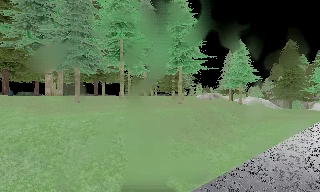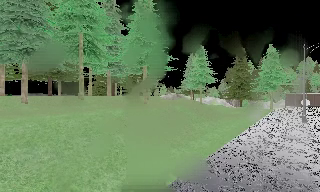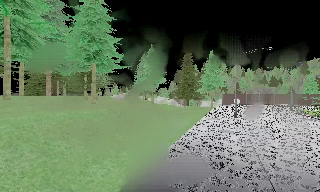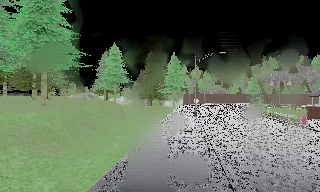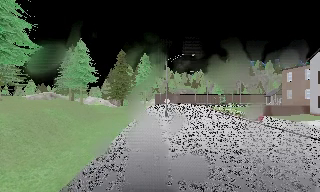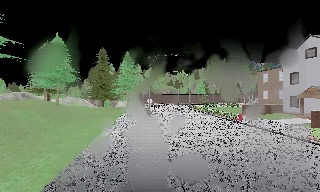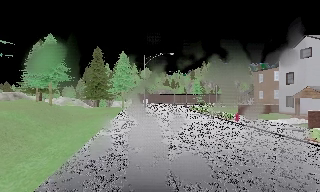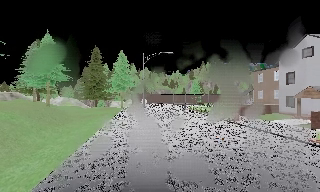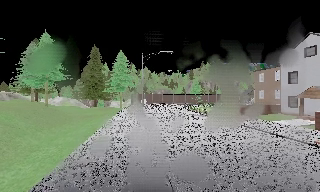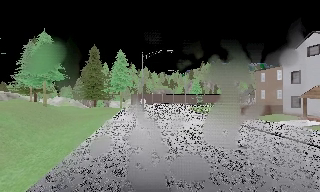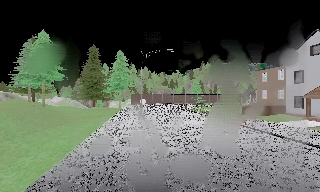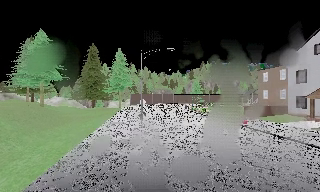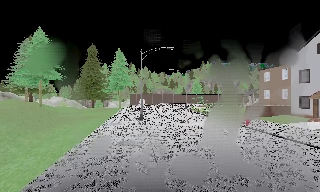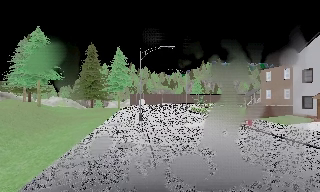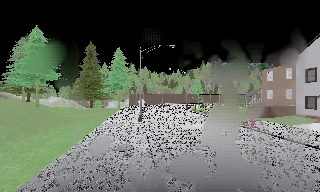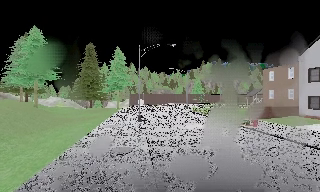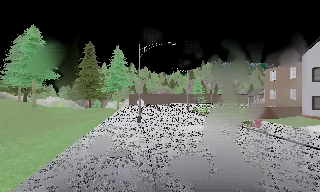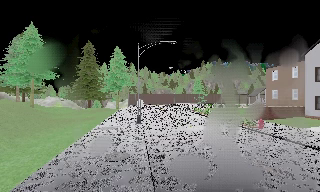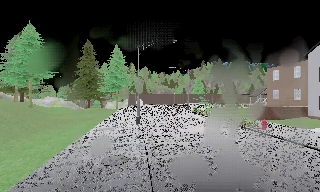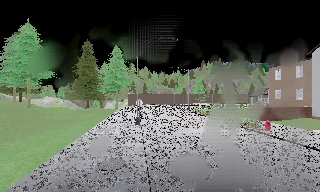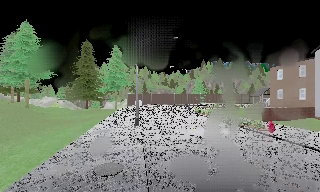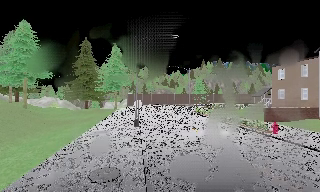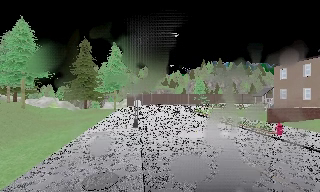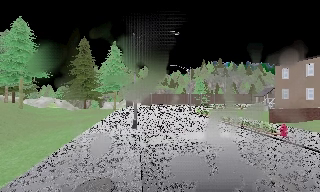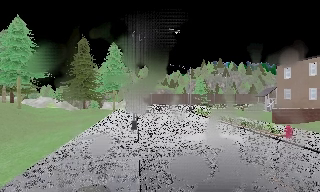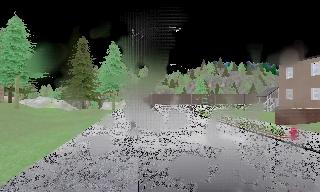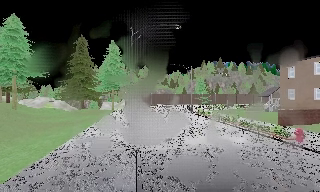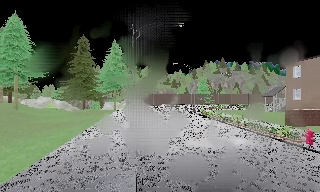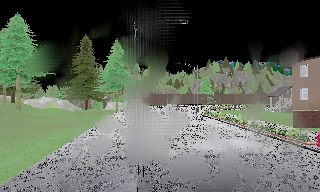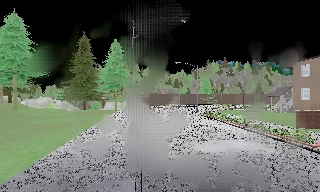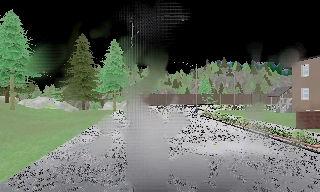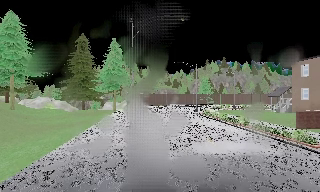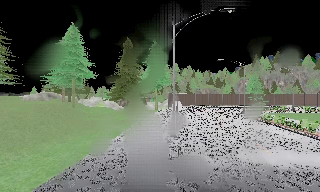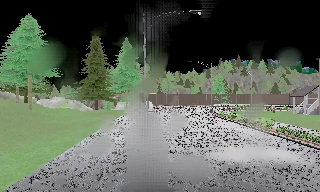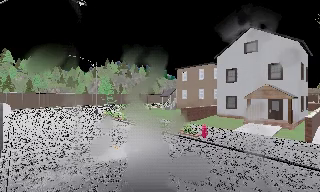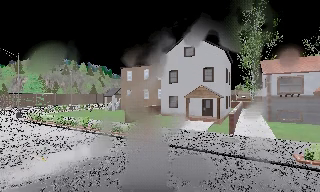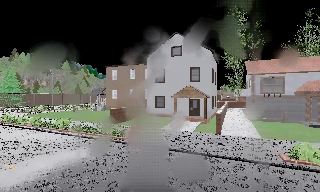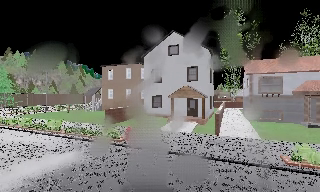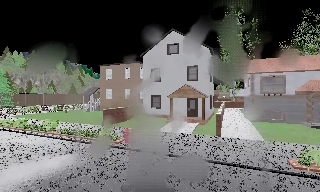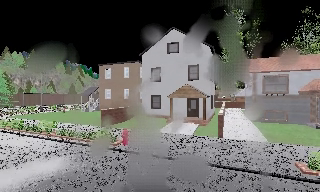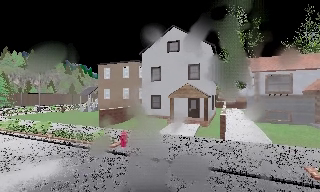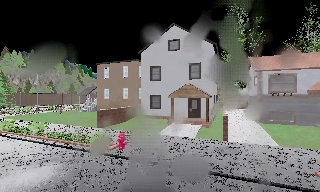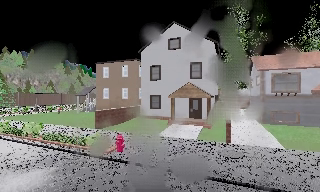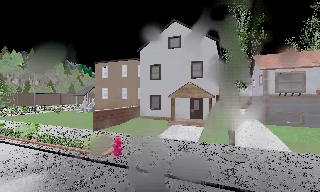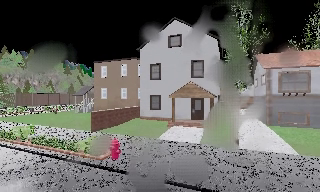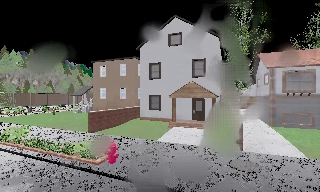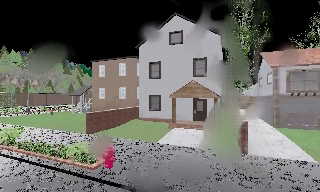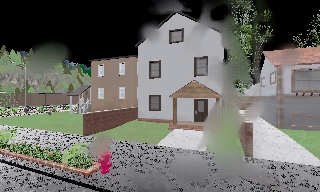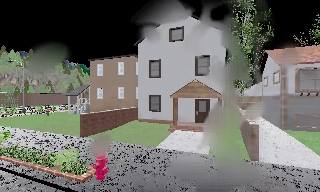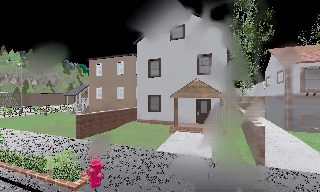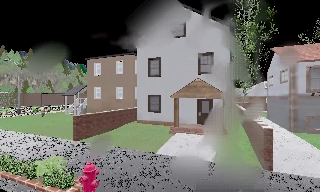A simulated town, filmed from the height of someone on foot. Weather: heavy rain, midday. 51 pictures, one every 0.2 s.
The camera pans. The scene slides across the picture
to the left.
The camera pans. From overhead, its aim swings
clockwise.
0.0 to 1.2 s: The scene slides to the left, as the camera pans about 60 degrees to its right. It travels forward, about 2 m.
1.2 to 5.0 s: The camera travels forward, about 7 m, so what stands in front looms larger.
5.0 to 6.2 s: The camera travels forward, about 1.5 m, so what stands in front looms larger. It loses speed.
6.2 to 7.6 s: The camera swings to its right by about 60 degrees, and the scene slides to the left. It travels forward, about 2.5 m.
7.6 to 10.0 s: The camera travels forward, about 4.5 m, so what stands in front looms larger.
The film runs forward here.
